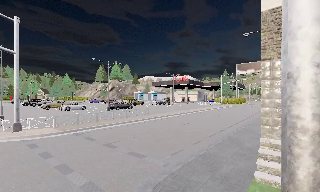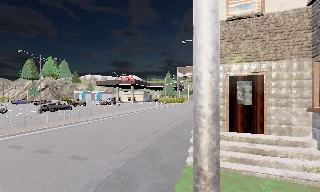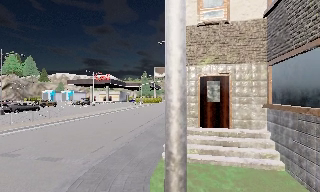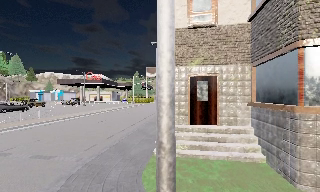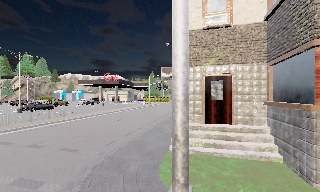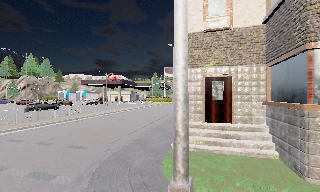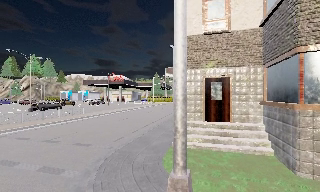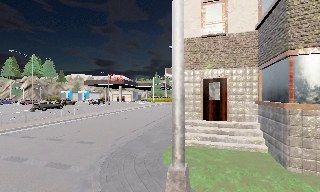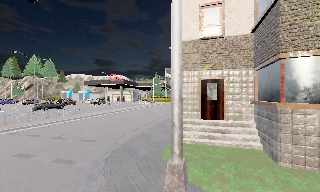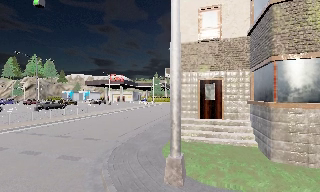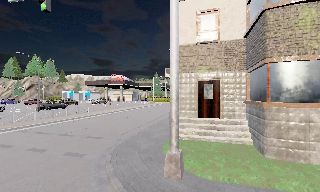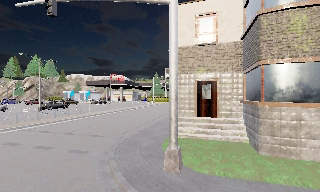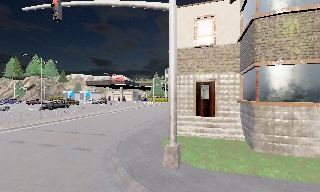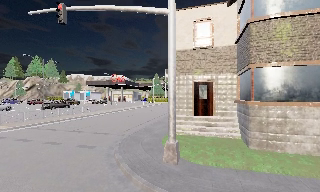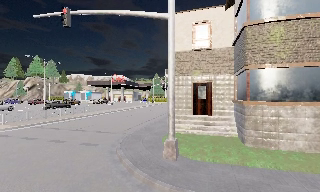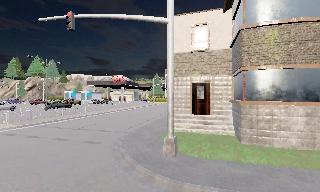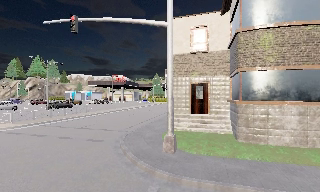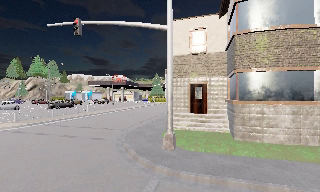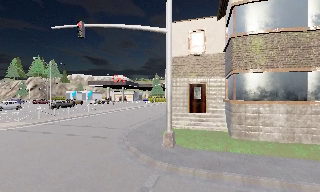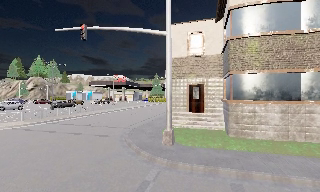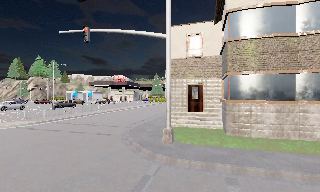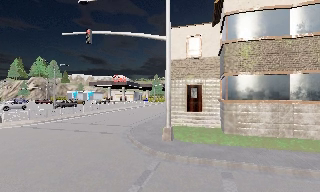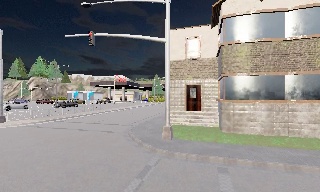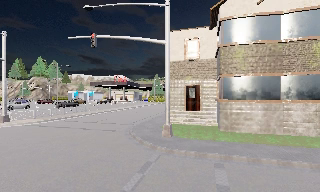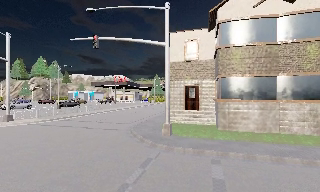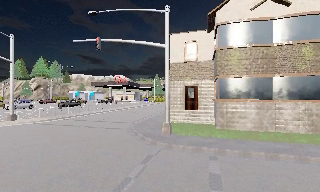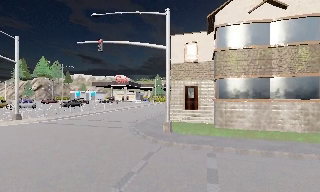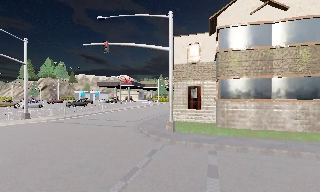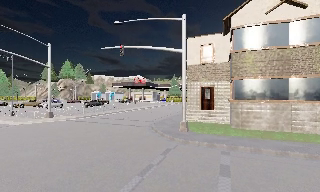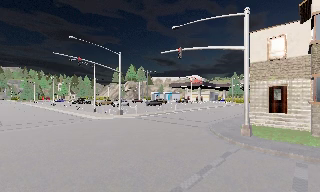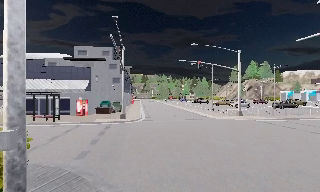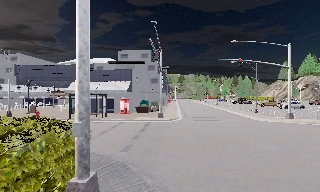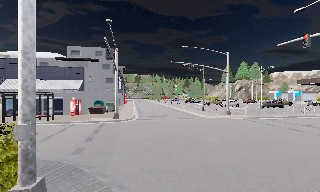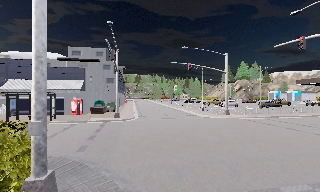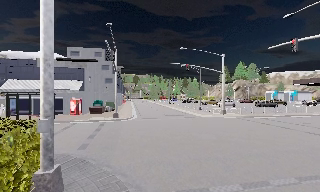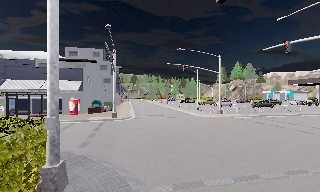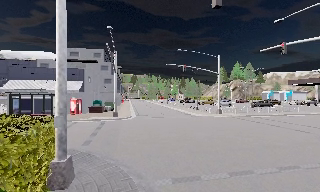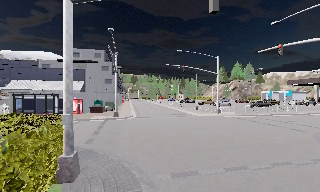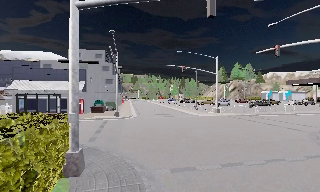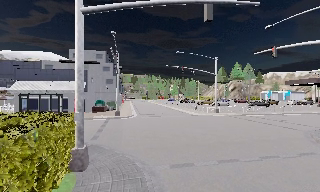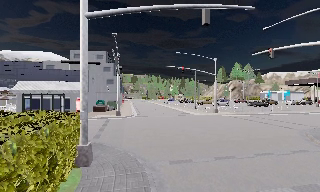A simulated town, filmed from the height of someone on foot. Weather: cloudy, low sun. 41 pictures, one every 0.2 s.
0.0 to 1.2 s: The scene slides to the left, as the camera pans about 25 degrees to its right. It travels backward, about 2 m, so what stands in front gets smaller.
1.2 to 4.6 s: The camera travels backward, about 6 m, so what stands in front gets smaller.
4.6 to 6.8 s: The camera swings to its left by about 65 degrees, and the scene slides to the right. It travels backward, about 3.5 m.
6.8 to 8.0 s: The camera travels backward, about 2 m, so what stands in front gets smaller.
The film runs backward here.
